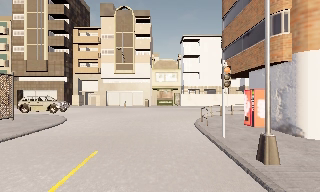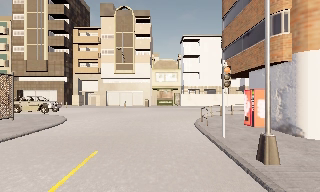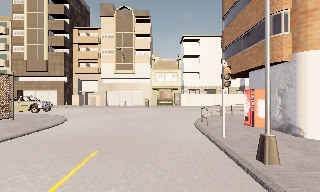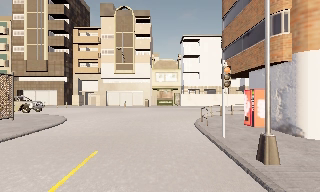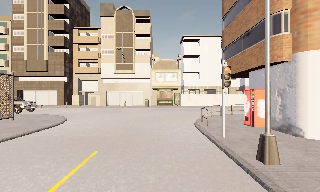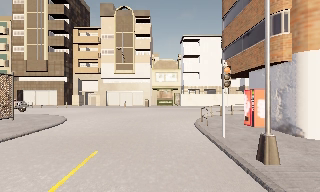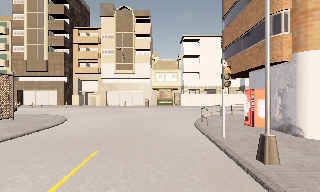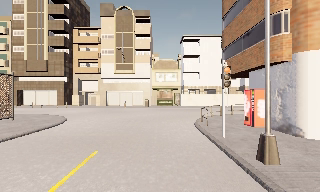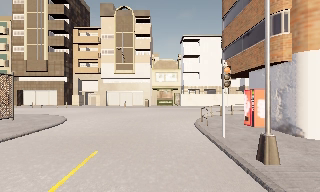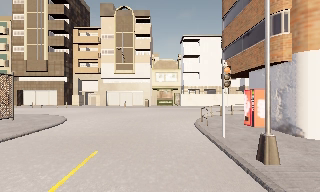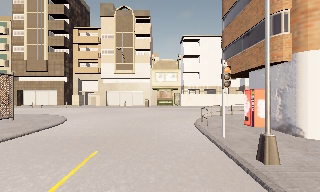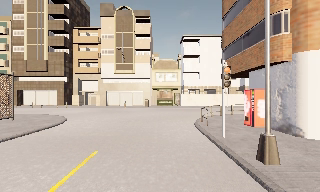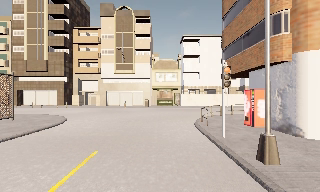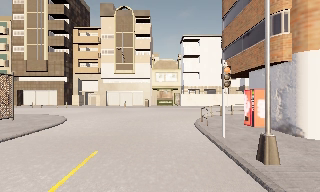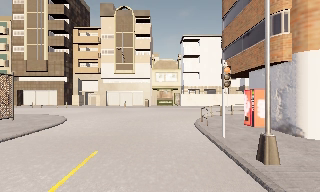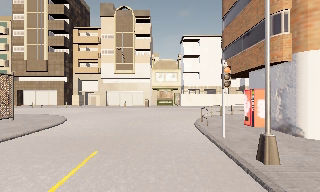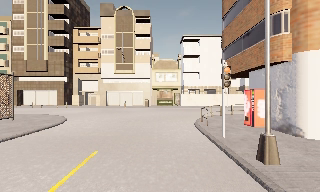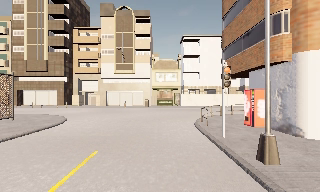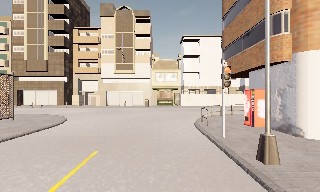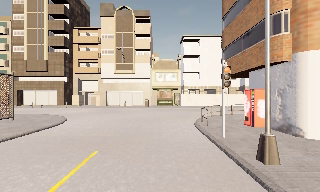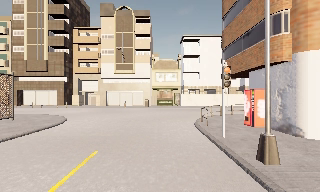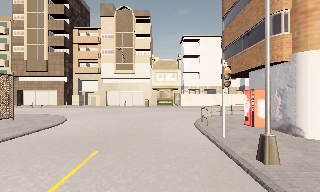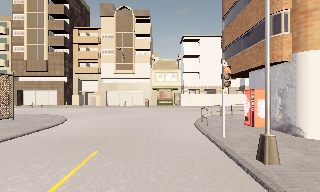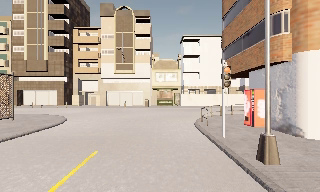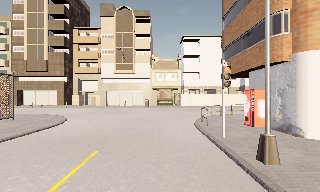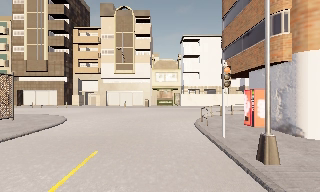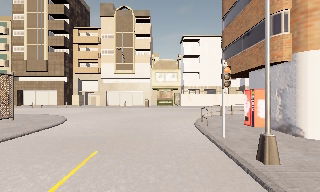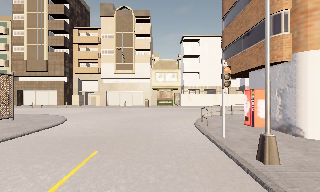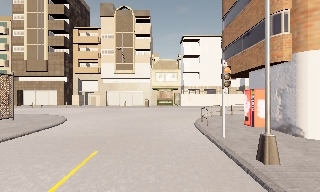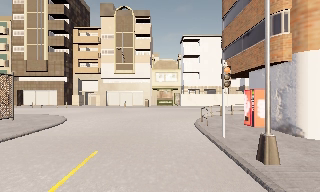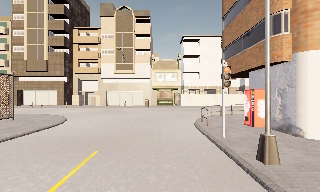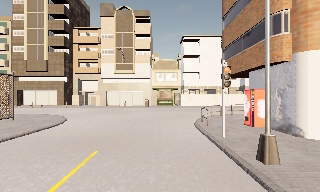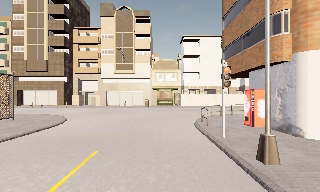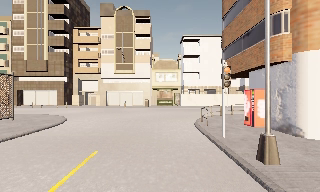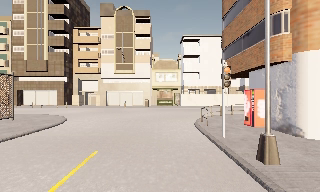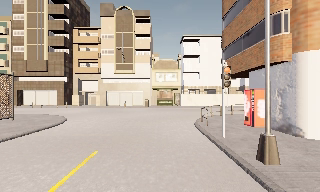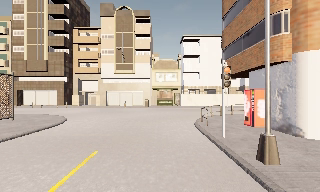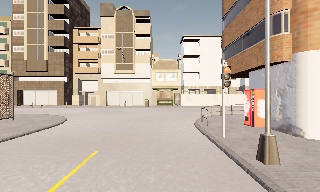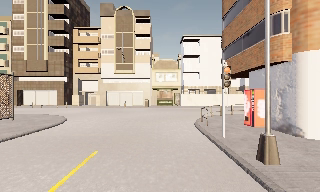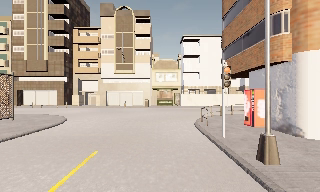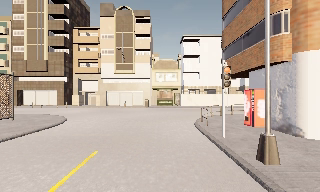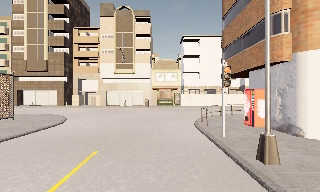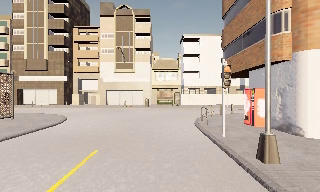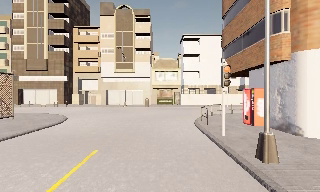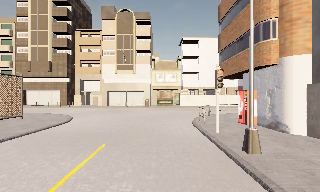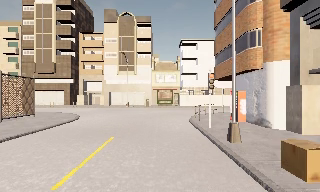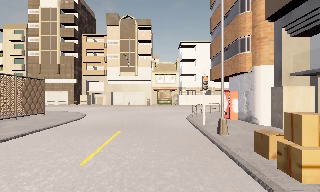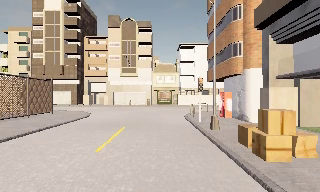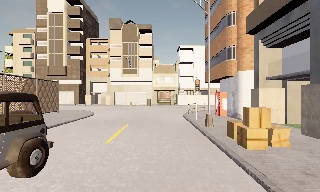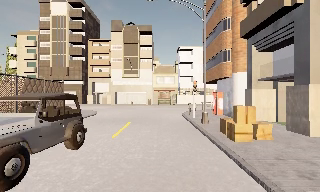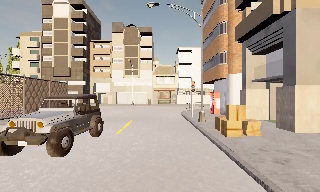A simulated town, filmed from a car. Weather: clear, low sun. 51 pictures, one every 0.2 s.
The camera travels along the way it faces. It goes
backward.
0.0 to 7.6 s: The camera keeps its place and its aim.
7.6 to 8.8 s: The camera travels backward, about 0.5 m, so what stands in front gets smaller. It gains speed.
8.8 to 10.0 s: The camera travels backward, about 6 m, so what stands in front gets smaller.
The film runs backward here.
